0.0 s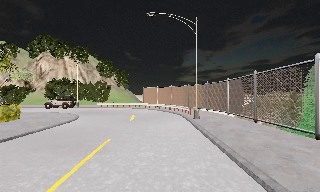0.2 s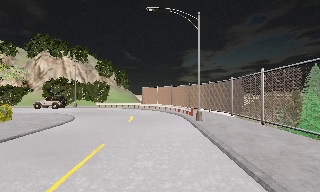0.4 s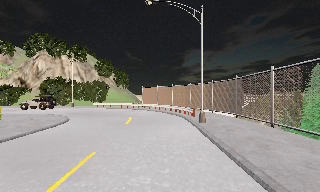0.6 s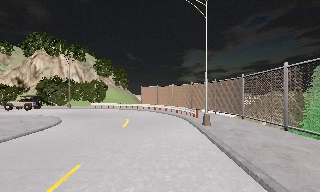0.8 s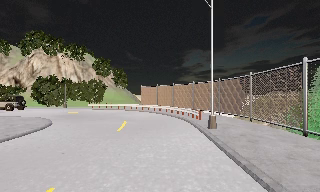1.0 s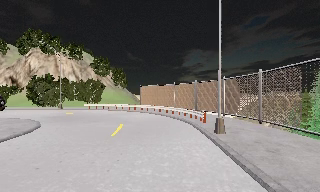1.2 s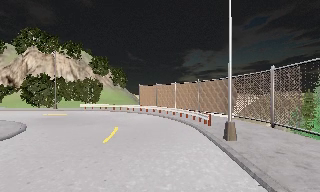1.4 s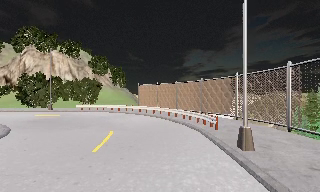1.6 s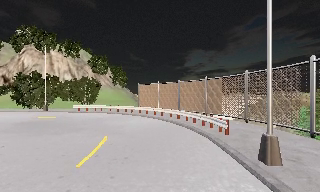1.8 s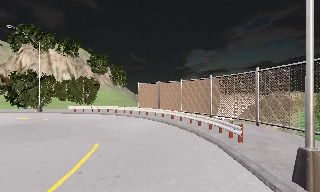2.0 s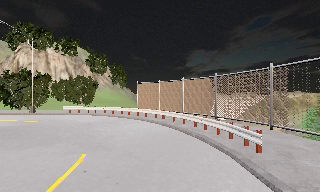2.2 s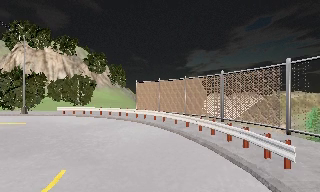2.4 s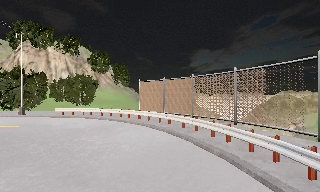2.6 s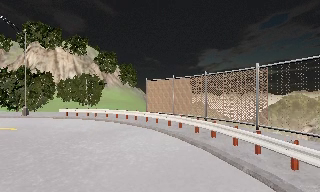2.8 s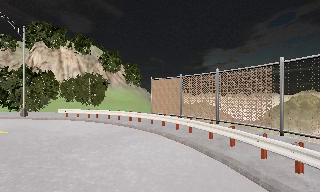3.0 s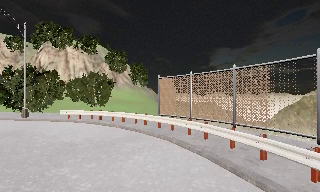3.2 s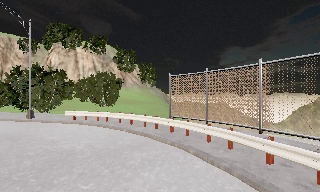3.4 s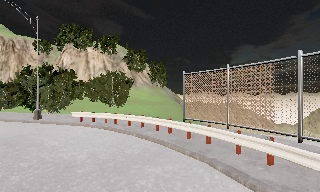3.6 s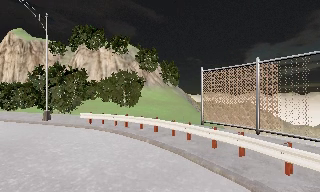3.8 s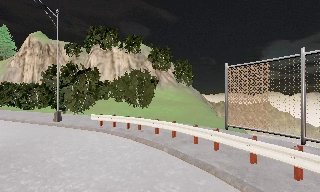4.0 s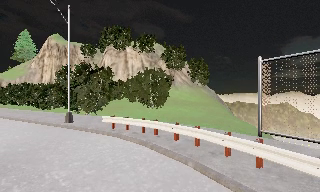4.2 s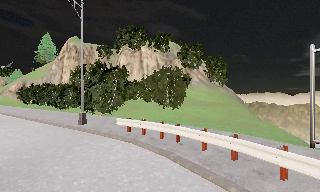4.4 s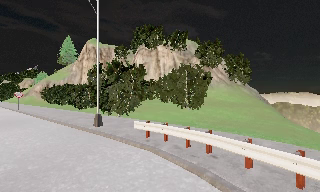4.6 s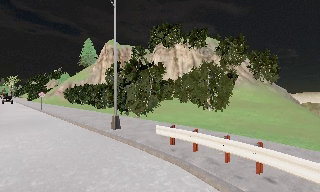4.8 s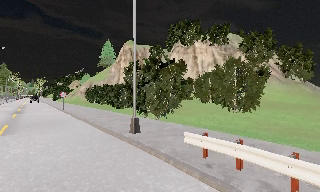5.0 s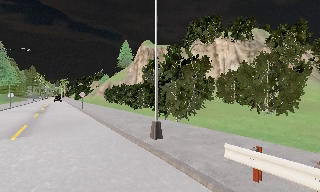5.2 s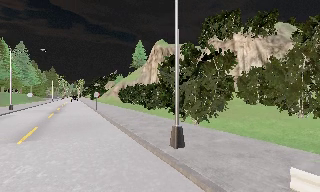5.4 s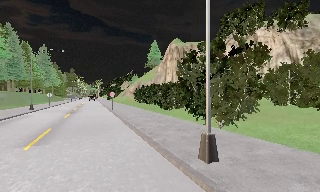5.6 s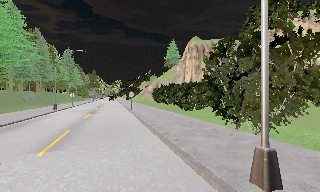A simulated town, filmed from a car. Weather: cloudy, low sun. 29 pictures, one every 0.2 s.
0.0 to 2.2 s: The camera travels forward, about 11 m, so what stands in front looms larger.
2.2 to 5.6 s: The camera swings to its left by about 70 degrees, and the scene slides to the right. It travels forward, about 18 m.
The film runs forward here.
